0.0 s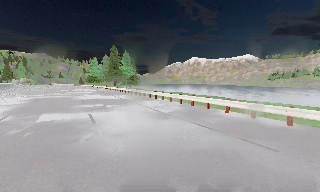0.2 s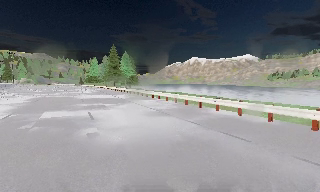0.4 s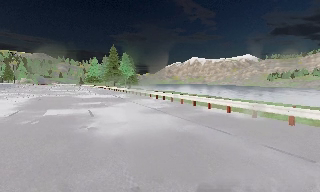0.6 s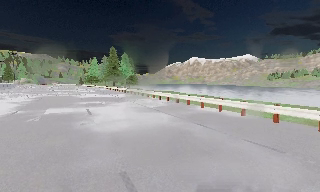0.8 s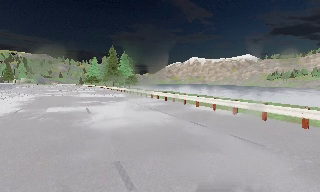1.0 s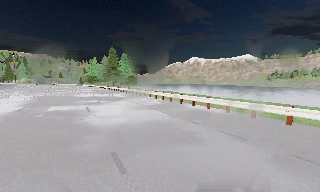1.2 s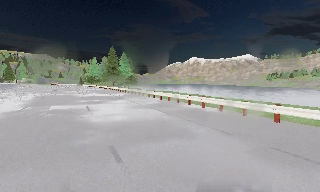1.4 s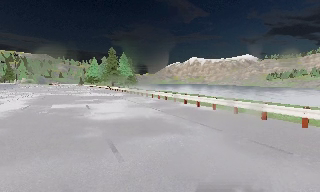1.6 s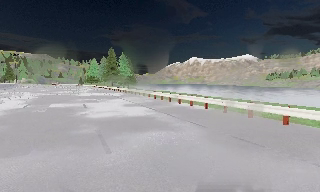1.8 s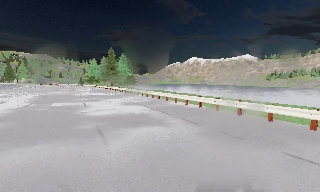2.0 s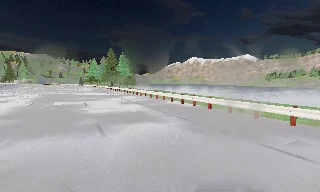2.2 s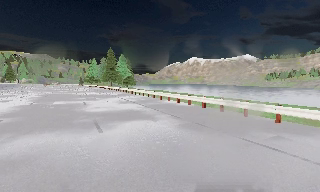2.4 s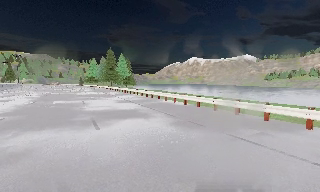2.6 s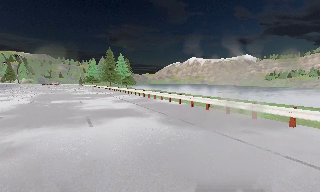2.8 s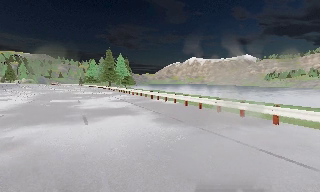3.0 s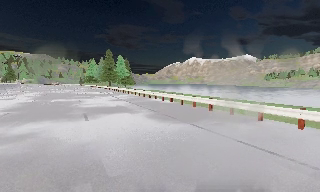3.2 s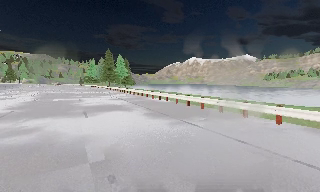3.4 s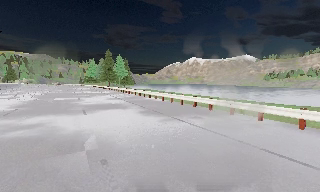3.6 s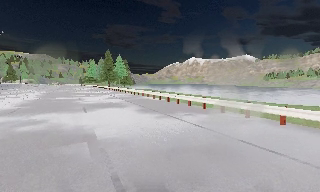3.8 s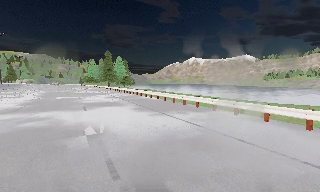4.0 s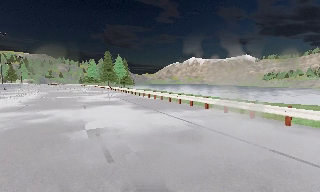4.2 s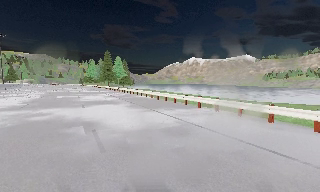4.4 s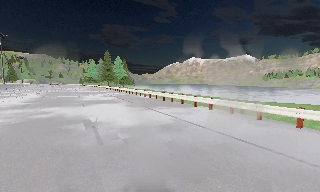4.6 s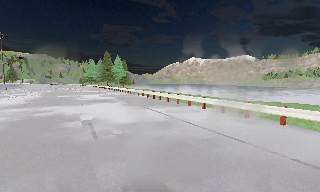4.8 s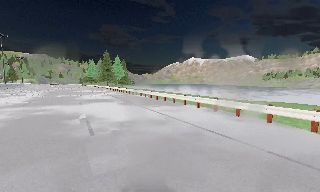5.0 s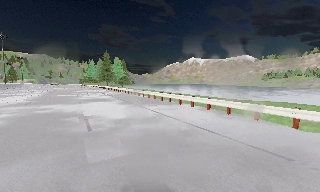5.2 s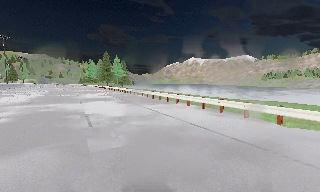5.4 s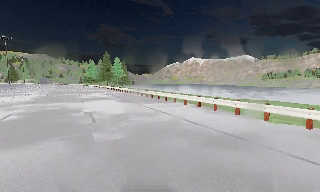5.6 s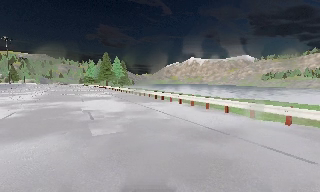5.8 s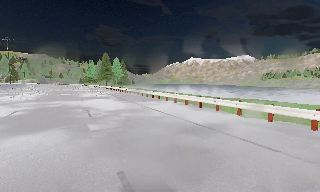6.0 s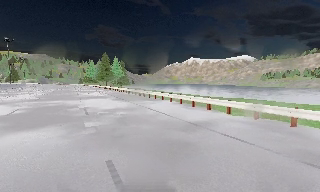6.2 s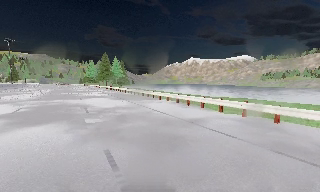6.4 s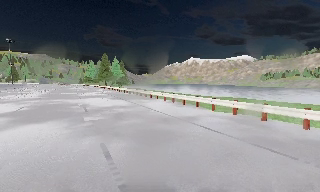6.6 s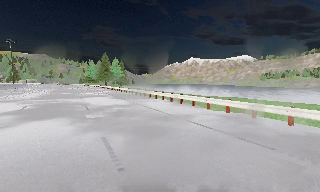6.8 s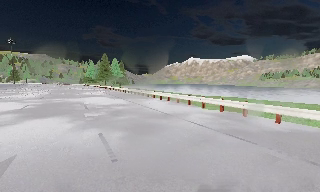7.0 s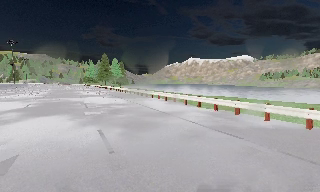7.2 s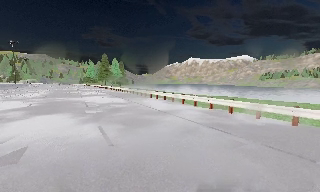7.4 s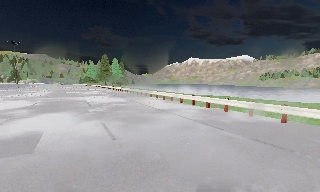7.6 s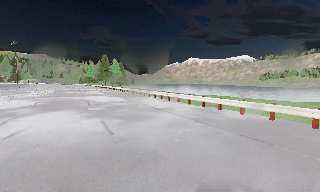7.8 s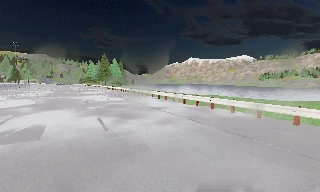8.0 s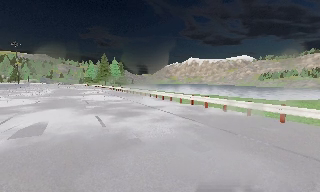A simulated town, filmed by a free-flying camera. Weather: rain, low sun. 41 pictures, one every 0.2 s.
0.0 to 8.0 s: The camera travels backward and to its right, about 20 m, so what stands in front gets smaller.
The film runs backward here.
